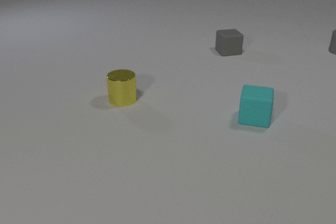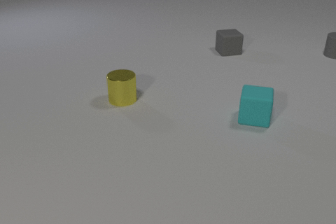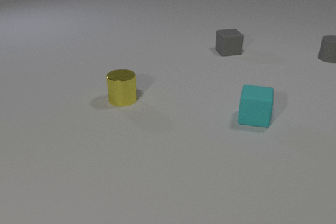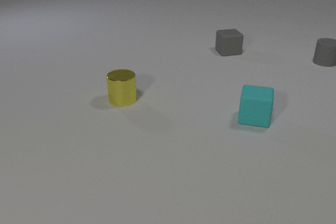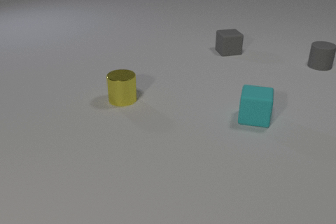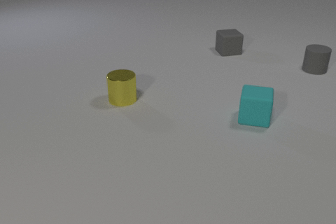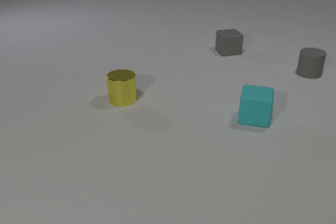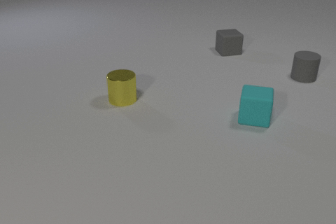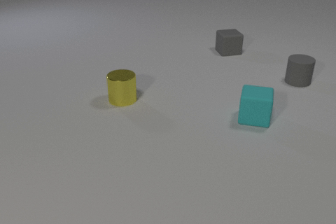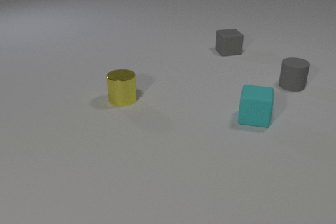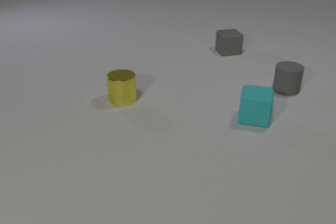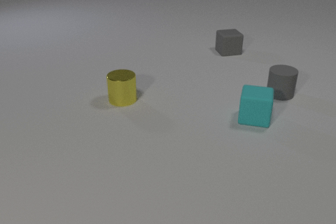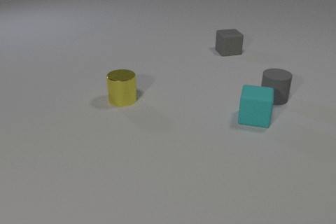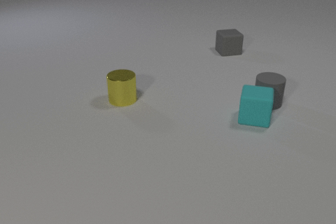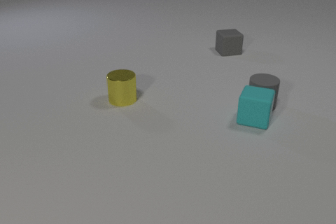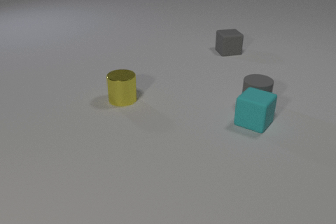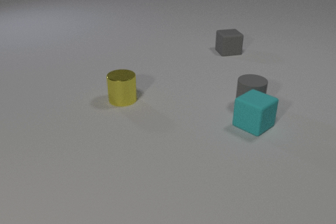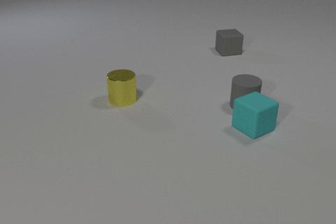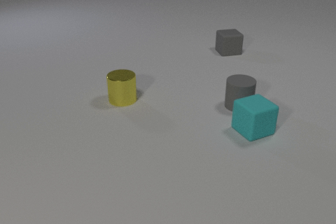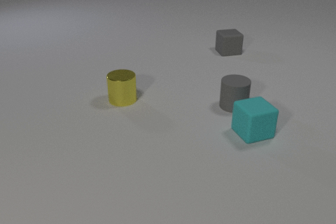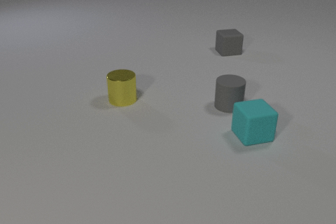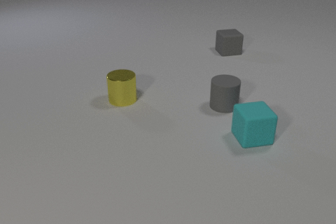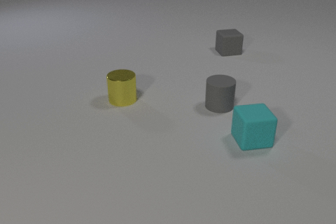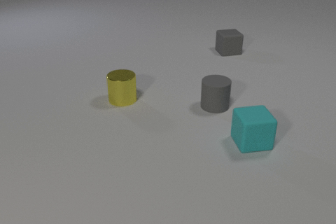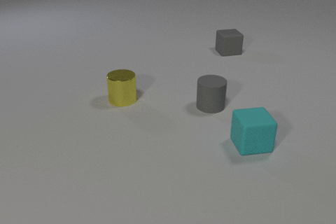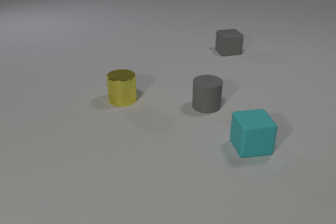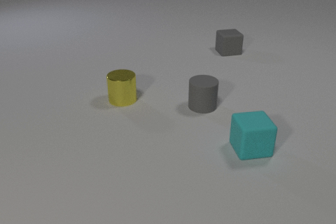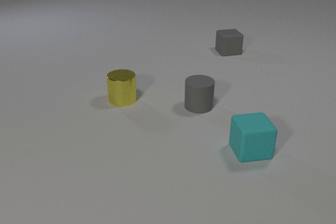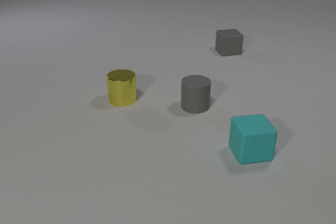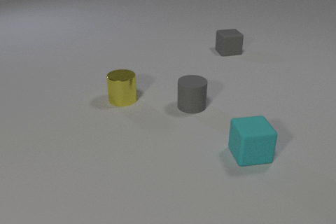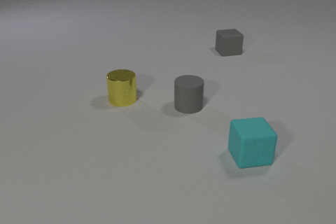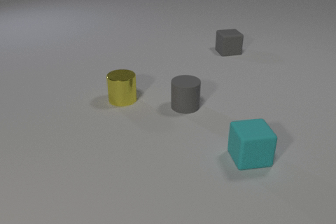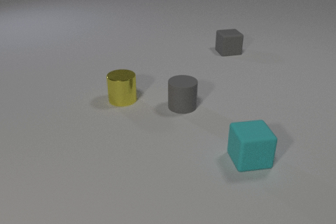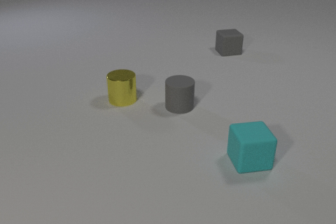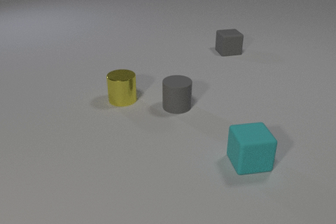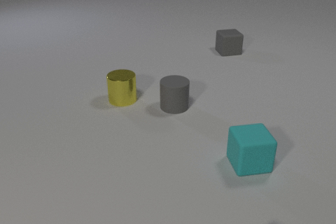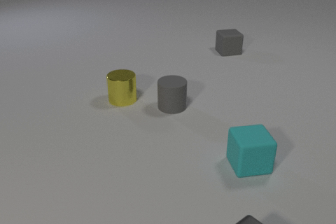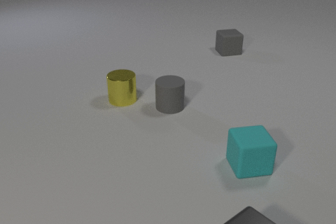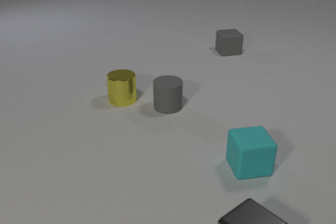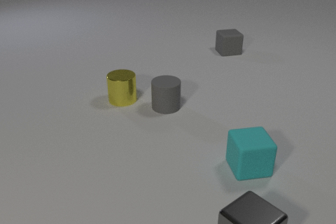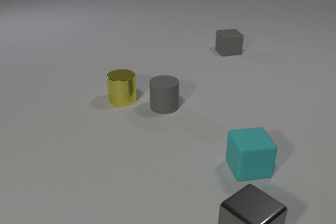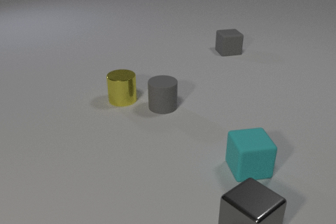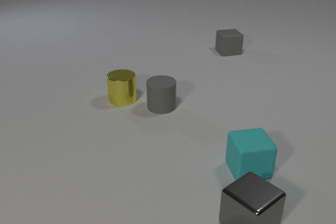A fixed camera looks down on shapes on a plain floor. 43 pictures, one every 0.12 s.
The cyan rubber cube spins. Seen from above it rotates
clockwise.
The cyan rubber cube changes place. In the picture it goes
toward the camera.
0.00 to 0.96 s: The gray rubber cylinder slides toward the camera.
0.96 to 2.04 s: The gray rubber cylinder slides toward the camera and to the left. The cyan rubber cube slides toward the camera, spins so that its near face slides to the left, clockwise seen from above. The gray rubber cylinder and the cyan rubber cube collide.
2.04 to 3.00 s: The gray rubber cylinder slides to the left. The cyan rubber cube slides toward the camera, spins clockwise seen from above by about 30 degrees, its near face sliding to the left.
3.00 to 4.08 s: The gray rubber cylinder slides to the left. The cyan rubber cube slides toward the camera.
4.08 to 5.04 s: The gray rubber cylinder slides to the left. The cyan rubber cube slides toward the camera. The gray metal cube comes in at the bottom edge, slides away from the camera.
What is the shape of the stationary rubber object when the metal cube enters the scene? cube.
What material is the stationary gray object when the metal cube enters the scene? rubber.
What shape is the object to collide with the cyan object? cylinder.
